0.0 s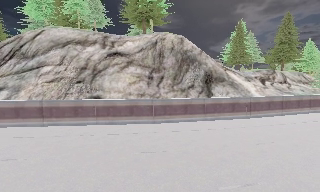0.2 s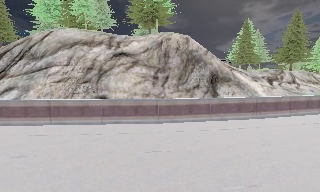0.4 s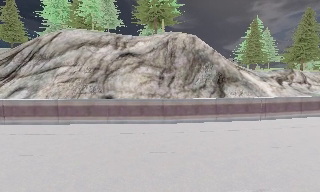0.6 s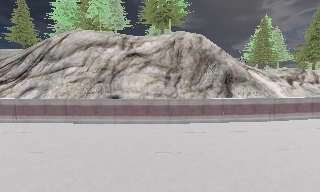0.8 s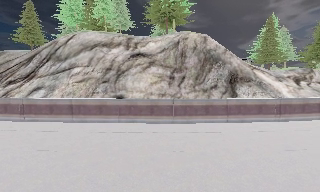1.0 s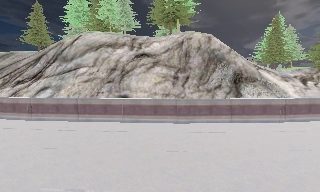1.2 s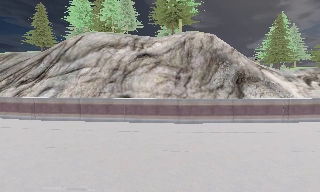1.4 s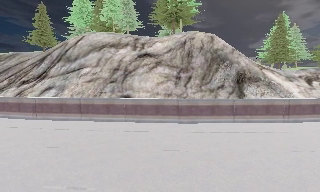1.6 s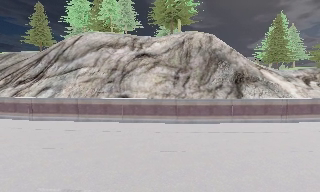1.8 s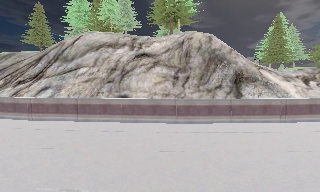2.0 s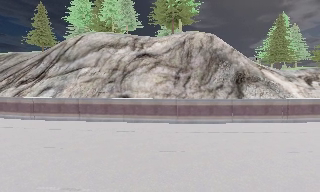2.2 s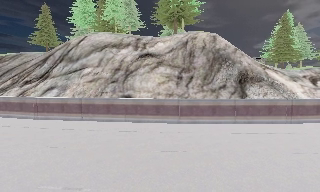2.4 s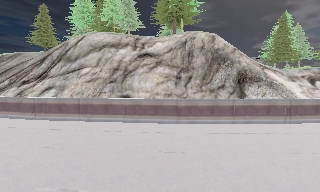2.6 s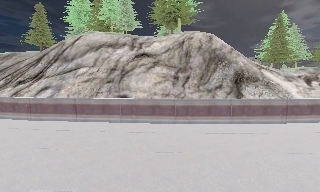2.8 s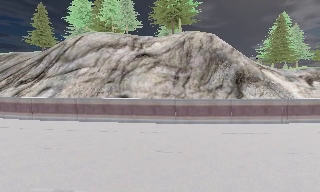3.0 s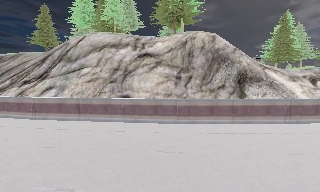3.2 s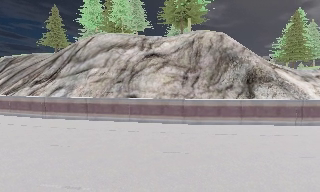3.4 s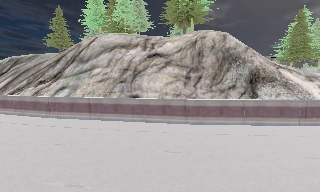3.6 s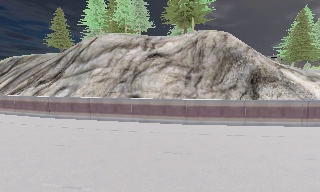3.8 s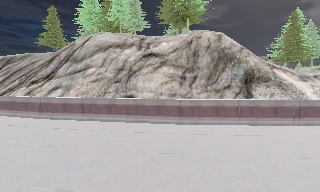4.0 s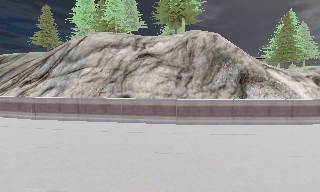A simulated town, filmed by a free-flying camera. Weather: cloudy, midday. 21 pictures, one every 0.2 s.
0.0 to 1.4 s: The camera swings to its left by about 10 degrees, and the scene slides to the right.
1.4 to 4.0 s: The camera travels to its right, about 1 m.
The film runs backward here.
